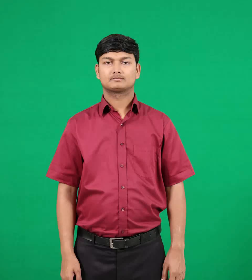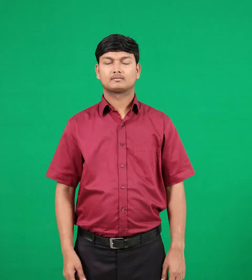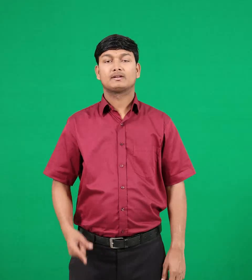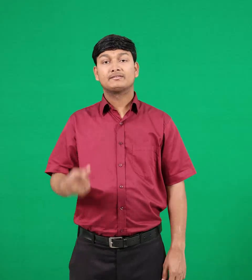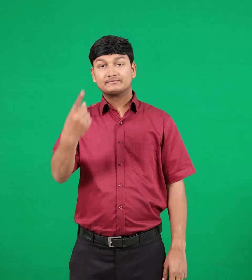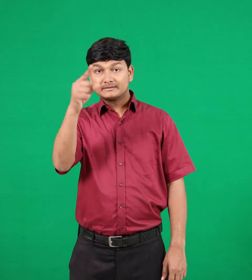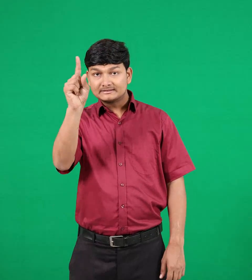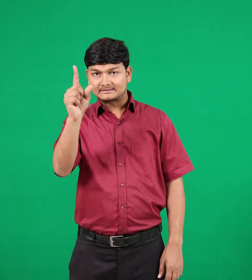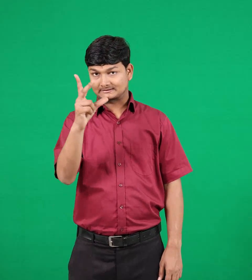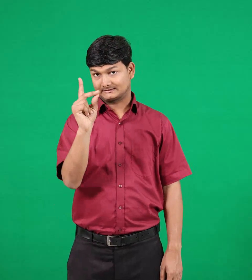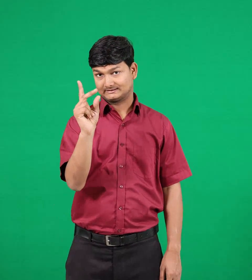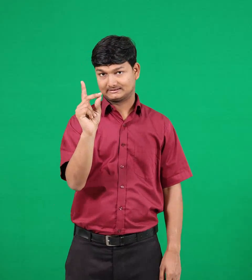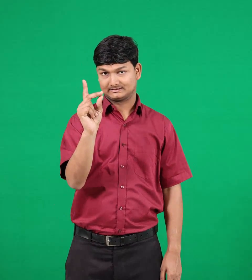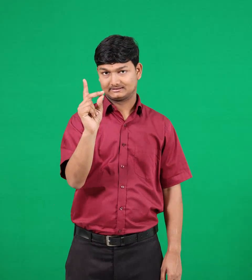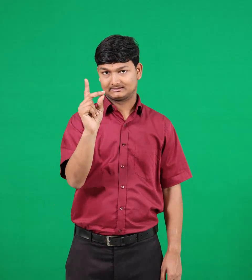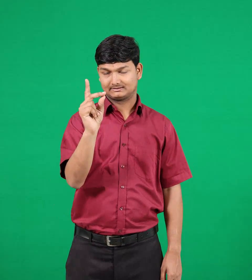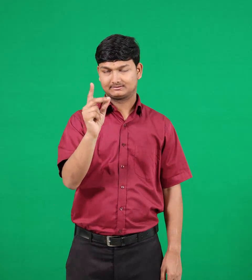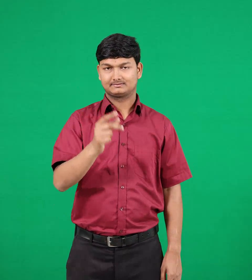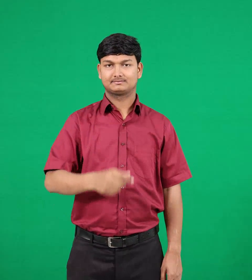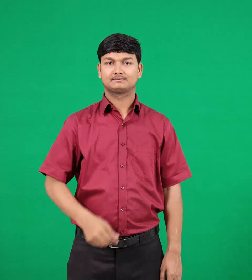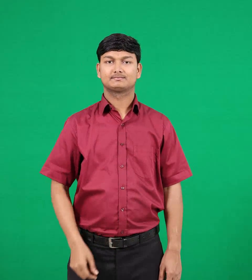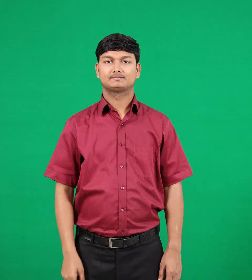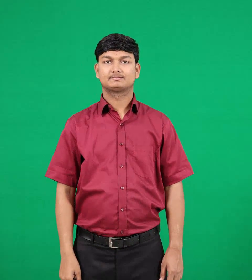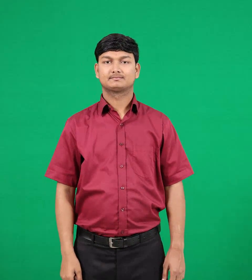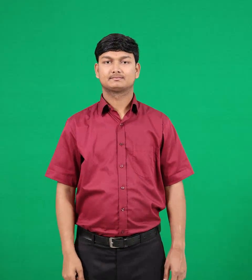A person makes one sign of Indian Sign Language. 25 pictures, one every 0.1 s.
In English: second
